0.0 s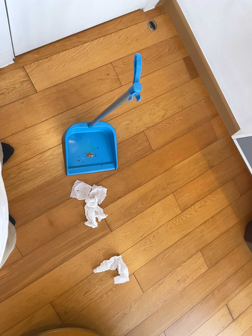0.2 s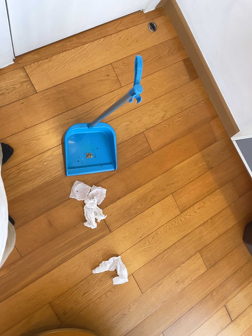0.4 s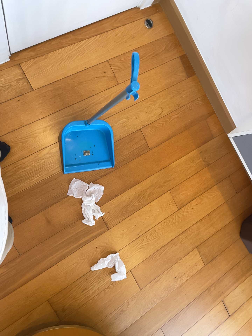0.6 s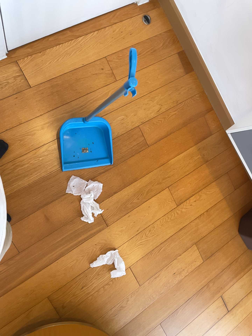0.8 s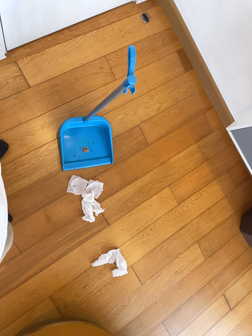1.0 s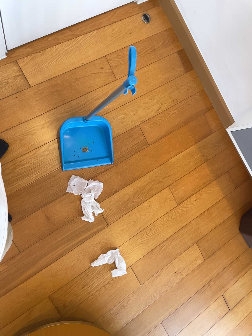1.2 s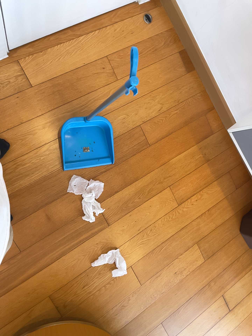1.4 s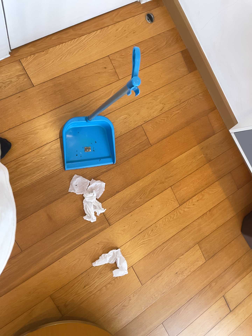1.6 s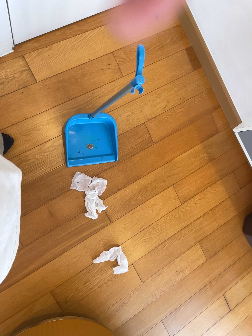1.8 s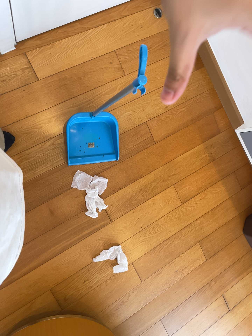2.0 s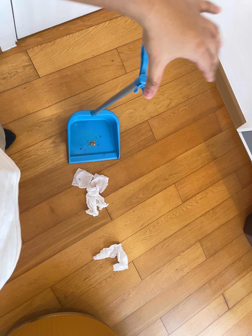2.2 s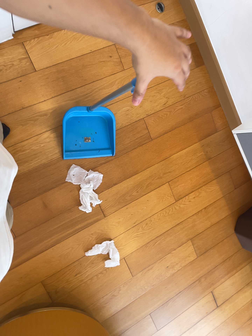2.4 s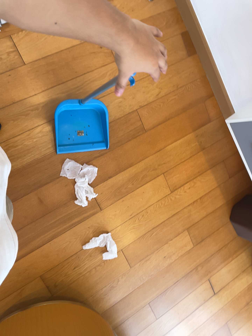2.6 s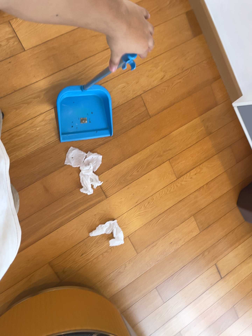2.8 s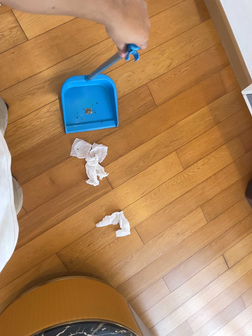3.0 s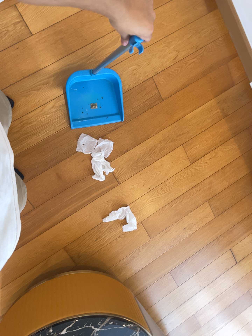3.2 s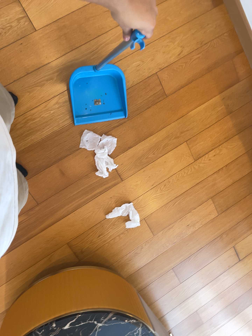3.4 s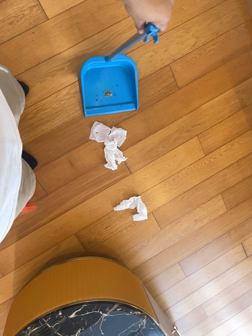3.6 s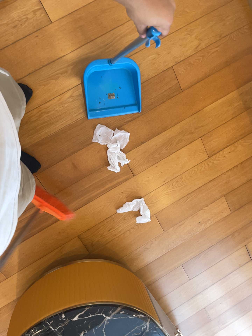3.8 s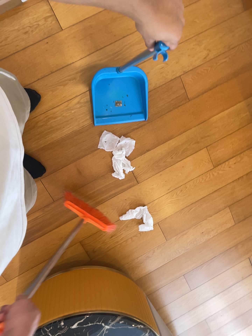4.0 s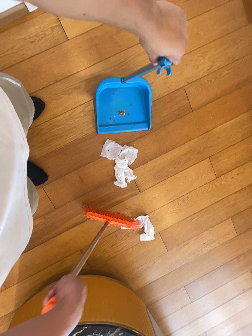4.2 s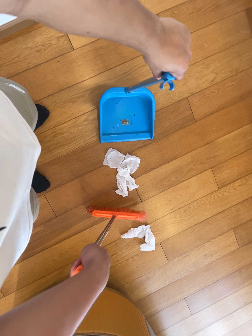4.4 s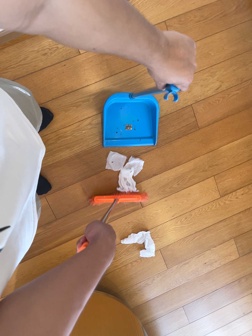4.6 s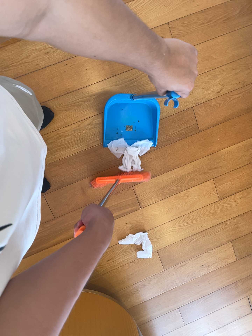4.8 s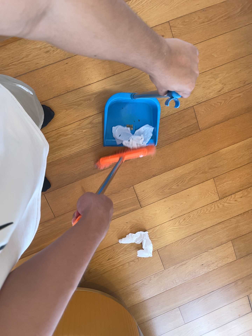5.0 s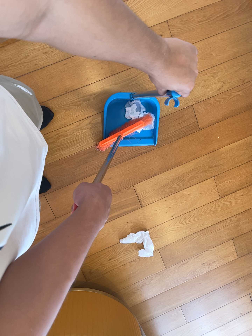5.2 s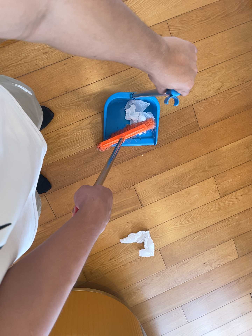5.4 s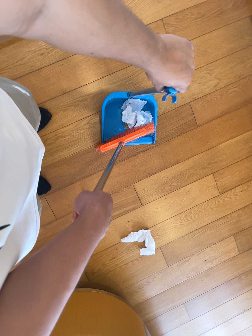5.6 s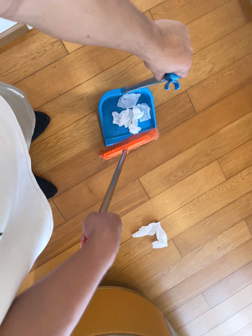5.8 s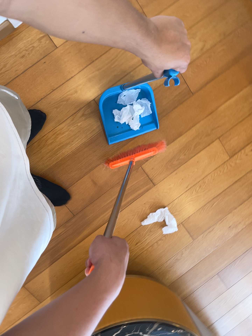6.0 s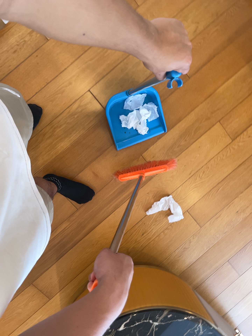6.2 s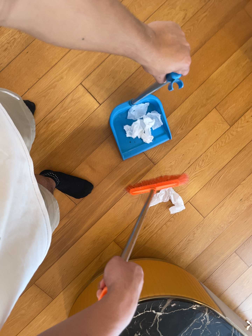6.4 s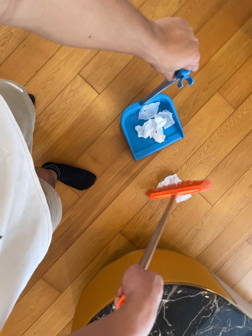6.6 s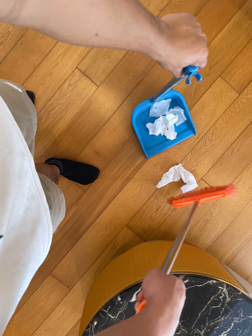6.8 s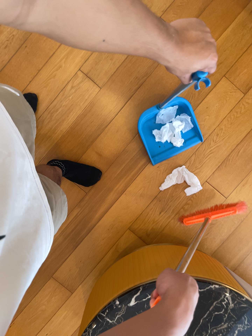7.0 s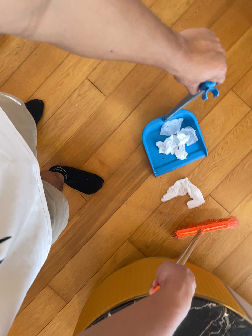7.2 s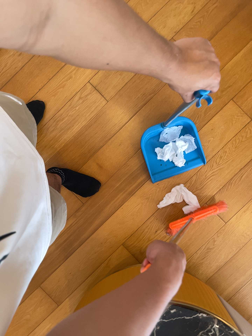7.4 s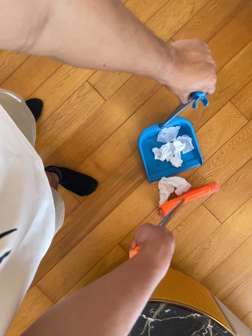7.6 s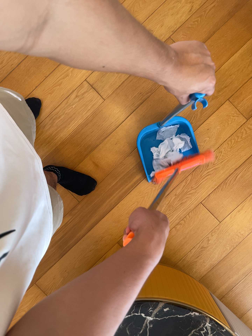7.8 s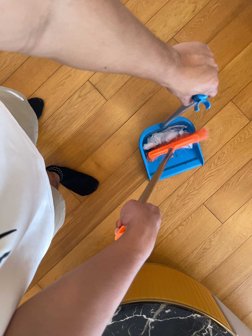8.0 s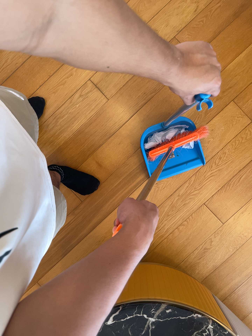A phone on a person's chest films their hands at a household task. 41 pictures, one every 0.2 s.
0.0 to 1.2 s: The camera keeps its place and its aim.
1.2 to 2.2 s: The camera shifts only a little, or ends up much as it began.
2.2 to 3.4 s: The camera's aim tips toward the bottom of its view by about 10 degrees, and the scene shifts upward.
3.4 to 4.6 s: The camera travels toward the top of its view, about 6 cm, so close, fixed things drift downward.
4.6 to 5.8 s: The camera travels toward the bottom of its view, about 6 cm, so close, fixed things drift upward. It rolls about its line of sight by about 15 degrees, and the scene rotates counterclockwise.
5.8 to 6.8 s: The camera pans to its left by about 10 degrees. It travels toward the bottom of its view and to its right, about 34 cm, so close, fixed things drift upward. It rolls about its line of sight by about 10 degrees, and the scene rotates counterclockwise.
6.8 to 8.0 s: The camera shifts only a little, or ends up much as it began.
The film runs forward here.
